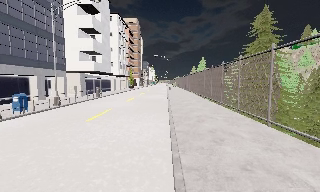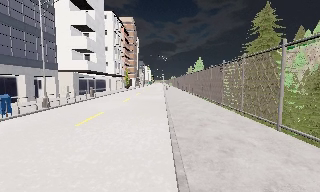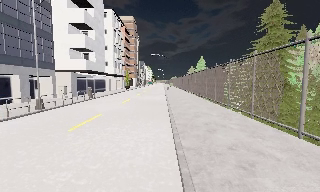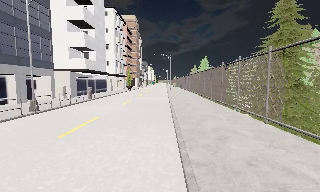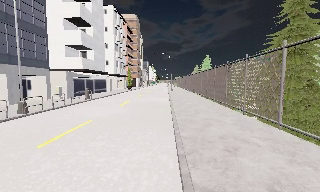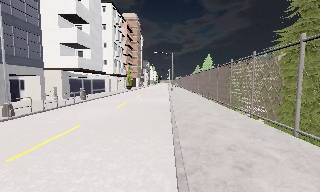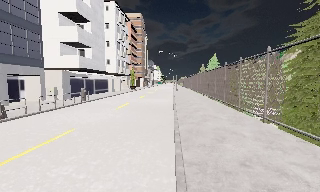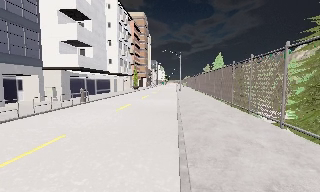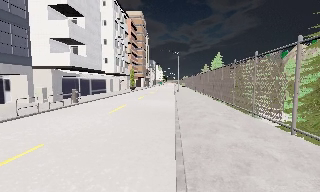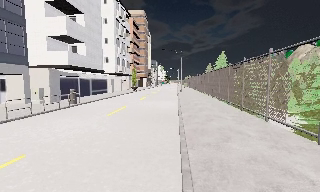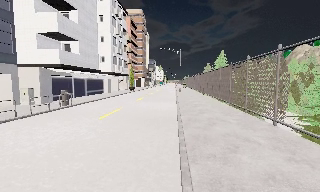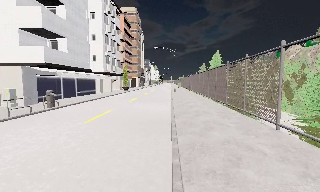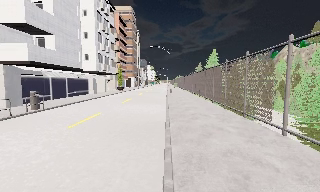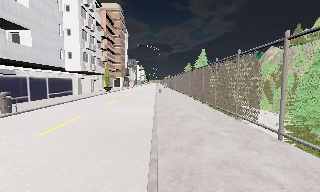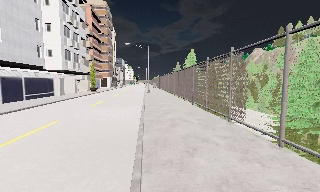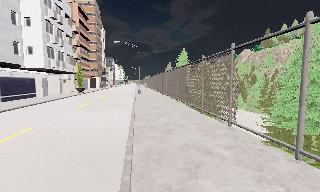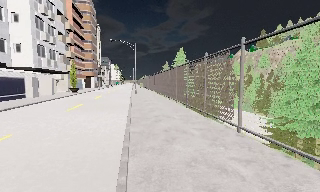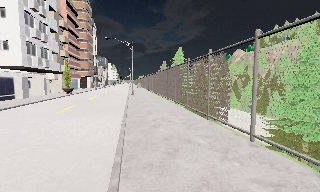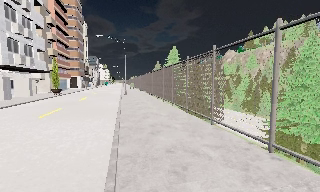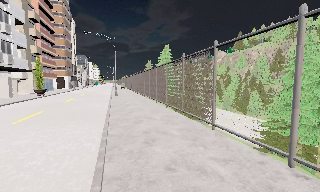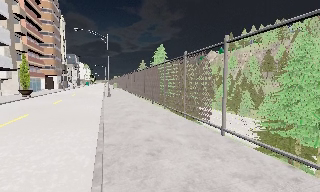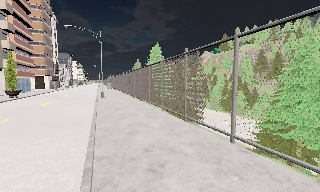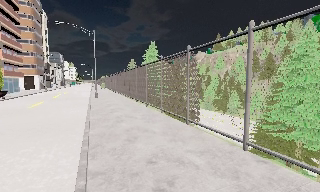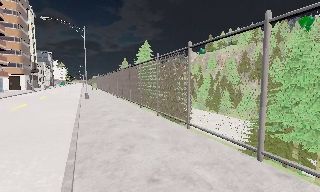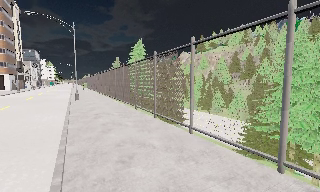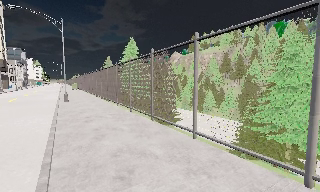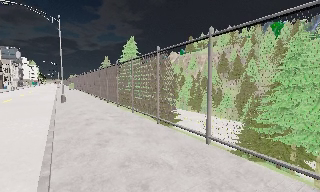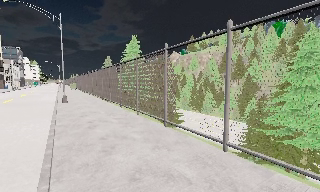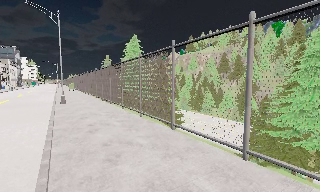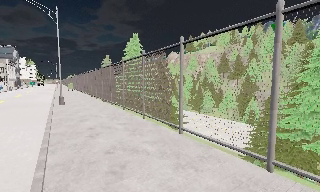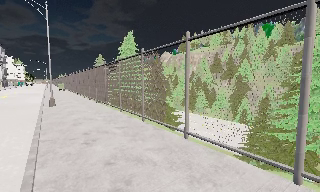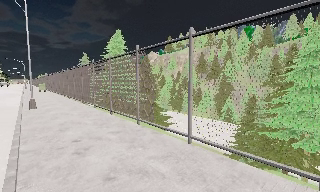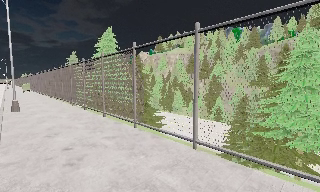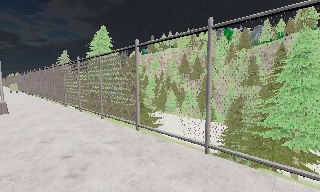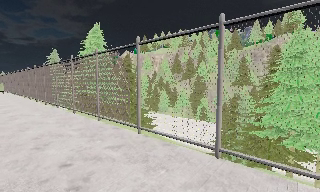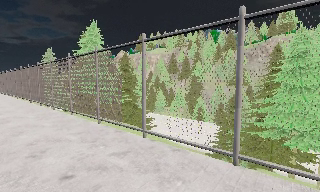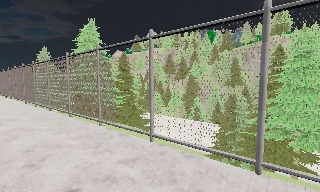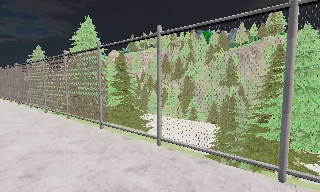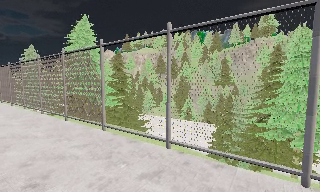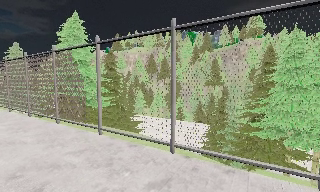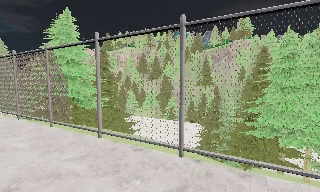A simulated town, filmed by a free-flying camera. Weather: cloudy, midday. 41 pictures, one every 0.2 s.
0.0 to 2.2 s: The camera travels forward, about 9 m, so what stands in front looms larger.
2.2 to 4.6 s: The camera swings to its right by about 30 degrees, and the scene slides to the left. It travels forward, about 9 m, so what stands in front looms larger.
4.6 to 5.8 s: The camera travels forward and to its left, about 3.5 m, so what stands in front looms larger.
5.8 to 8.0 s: The camera pans to its right, which is clockwise from overhead, by about 30 degrees. It travels to its left and forward, about 6 m.
The film runs forward here.
